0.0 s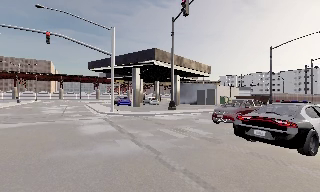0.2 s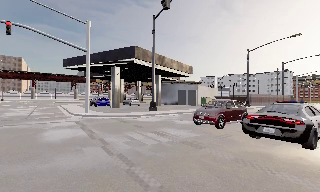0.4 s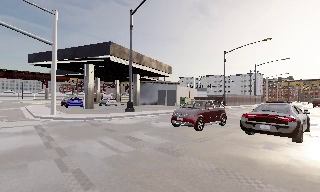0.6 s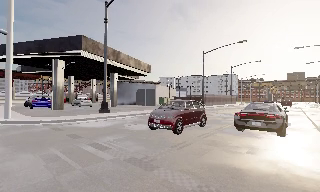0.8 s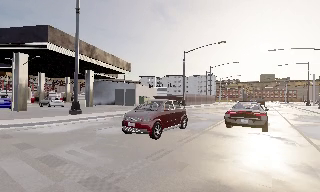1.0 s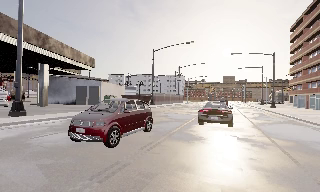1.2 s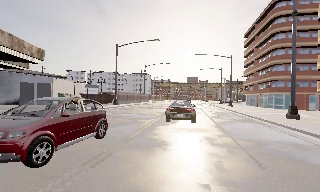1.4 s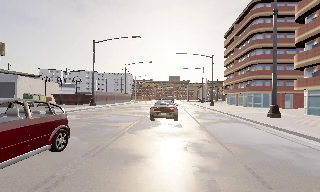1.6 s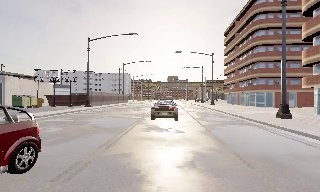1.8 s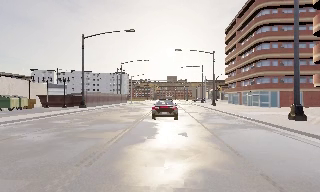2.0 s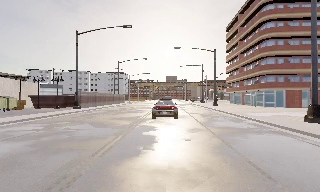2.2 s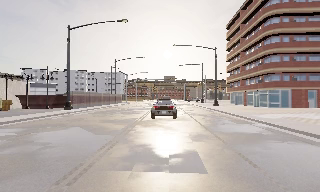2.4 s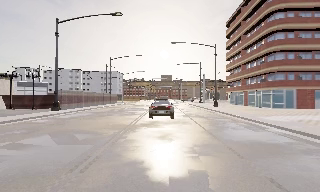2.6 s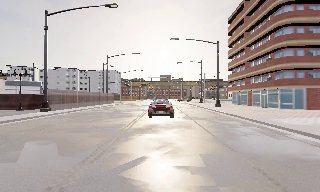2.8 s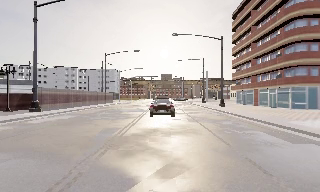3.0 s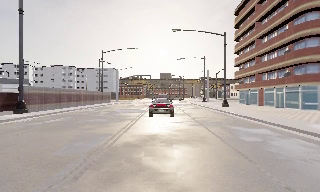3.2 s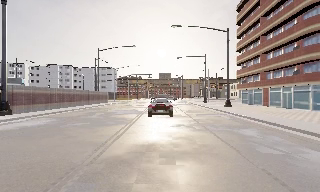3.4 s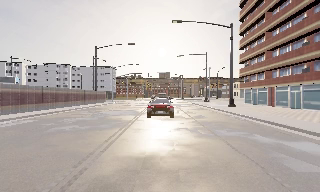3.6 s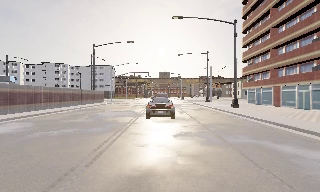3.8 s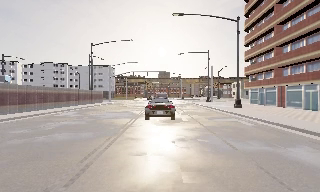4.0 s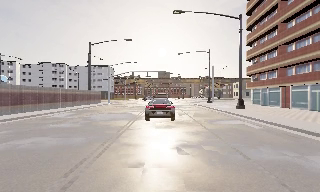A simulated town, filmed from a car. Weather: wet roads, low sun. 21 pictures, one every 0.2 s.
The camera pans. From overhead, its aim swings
clockwise.
The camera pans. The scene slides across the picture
to the left.
0.0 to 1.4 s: The scene slides to the left, as the camera pans about 55 degrees to its right. It travels forward, about 7 m.
1.4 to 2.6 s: The camera travels forward, about 8 m, so what stands in front looms larger.
2.6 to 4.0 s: The camera travels forward, about 8 m, so what stands in front looms larger. It loses speed.
The film runs forward here.
